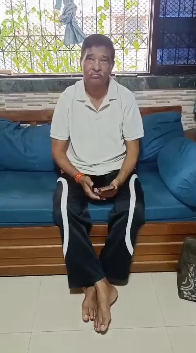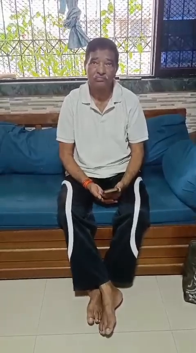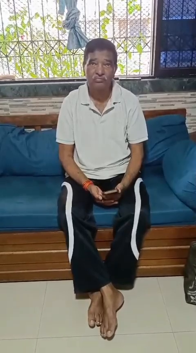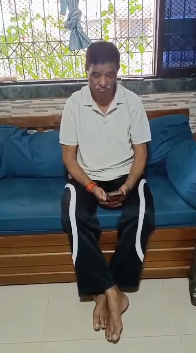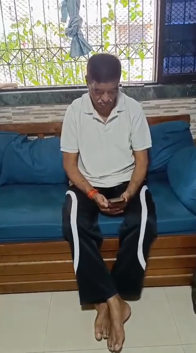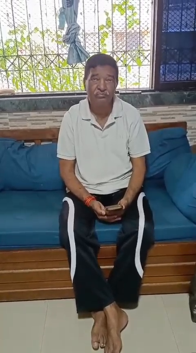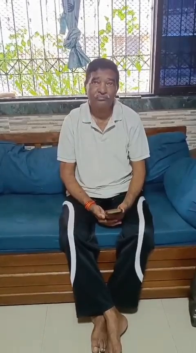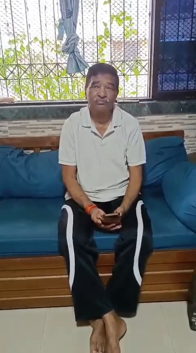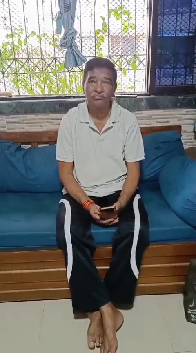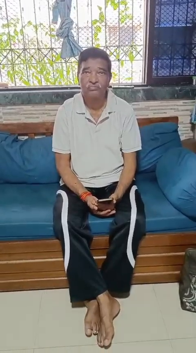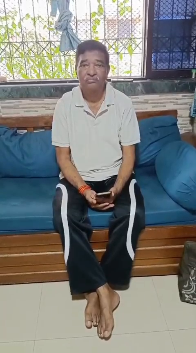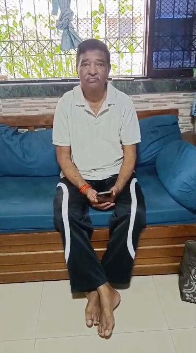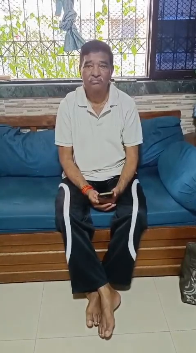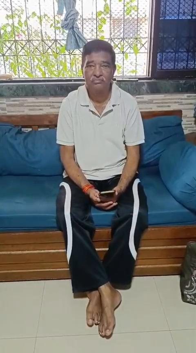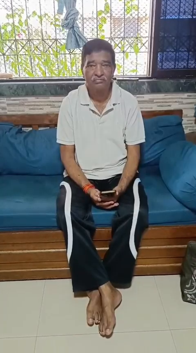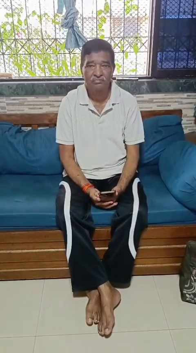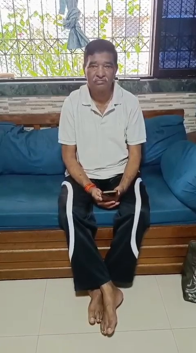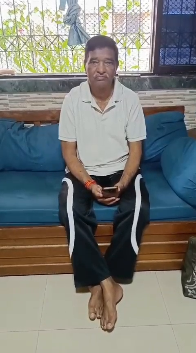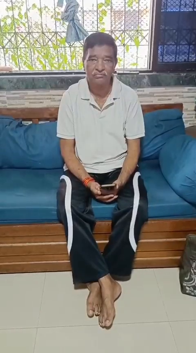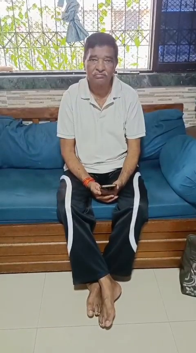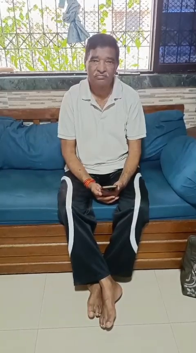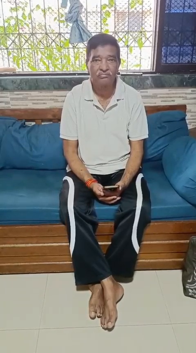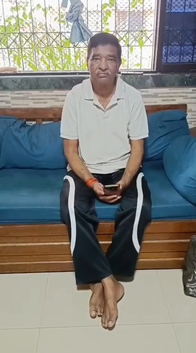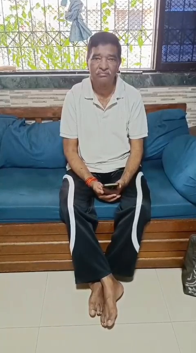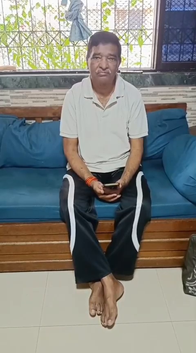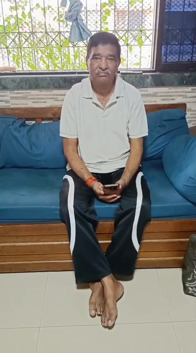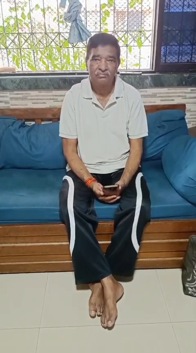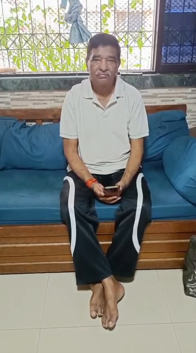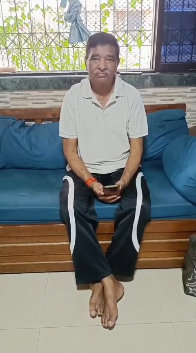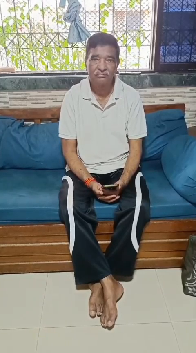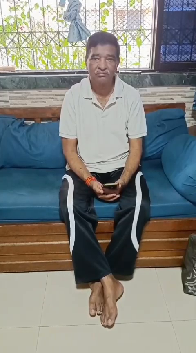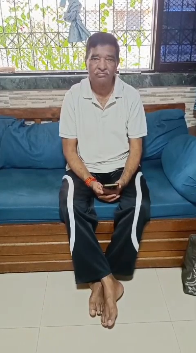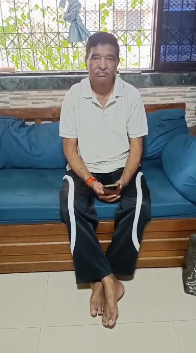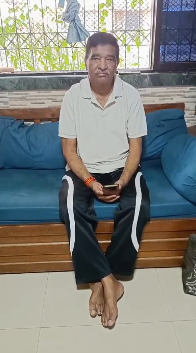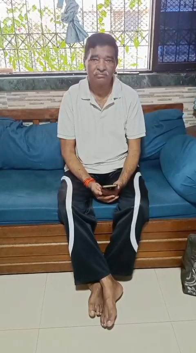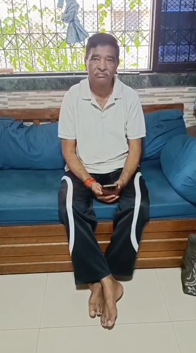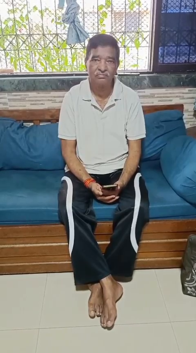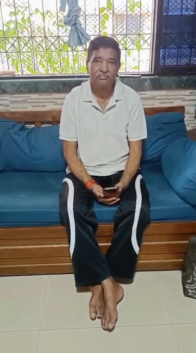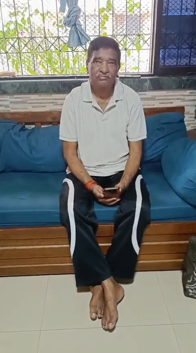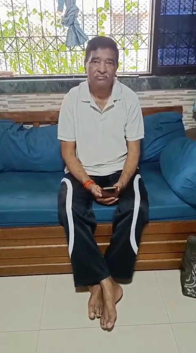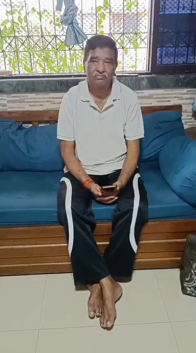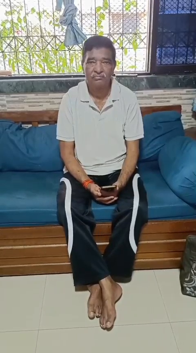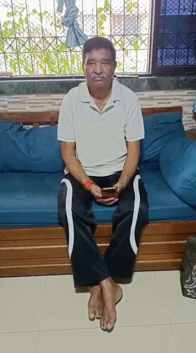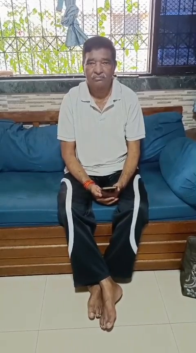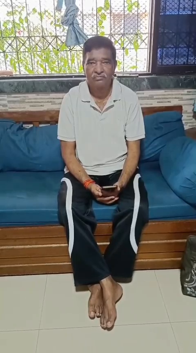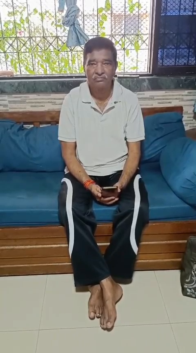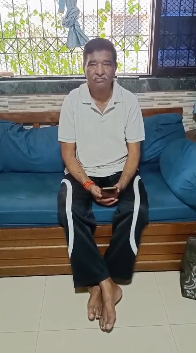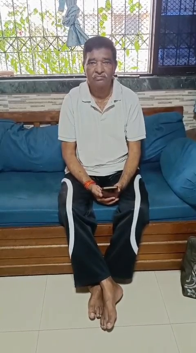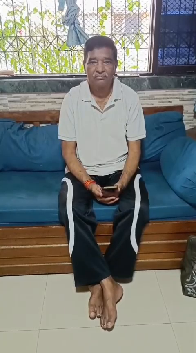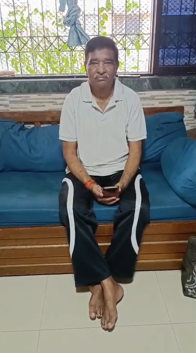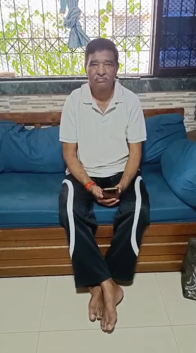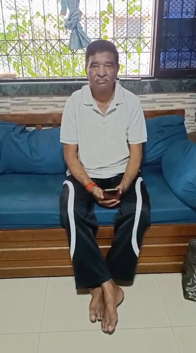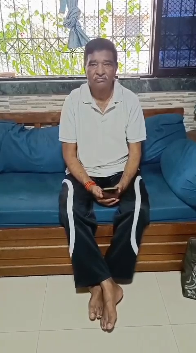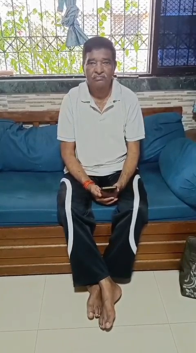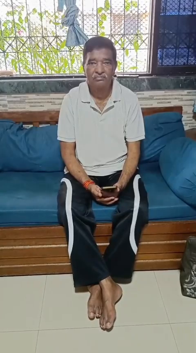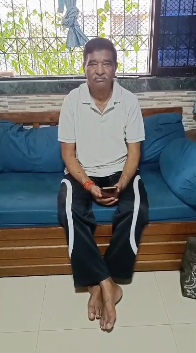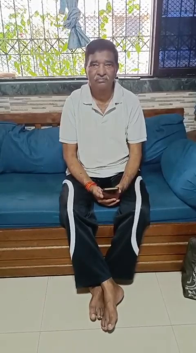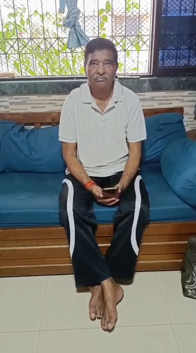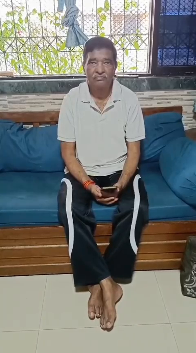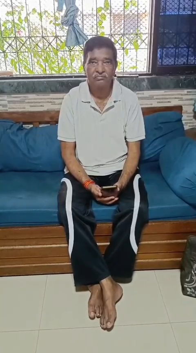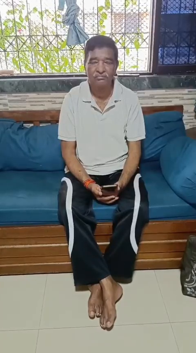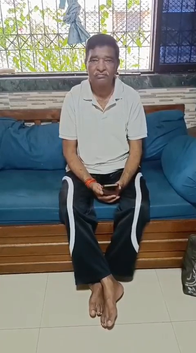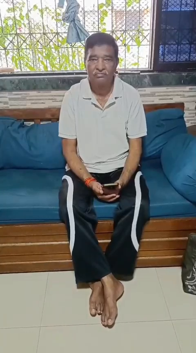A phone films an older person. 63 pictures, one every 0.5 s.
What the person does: Sitting.
